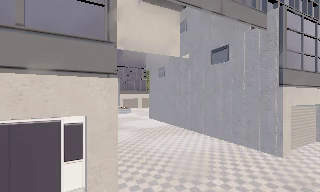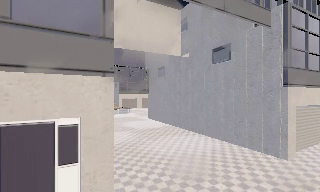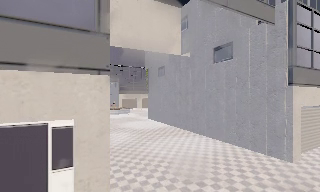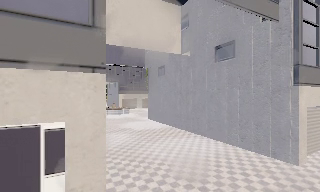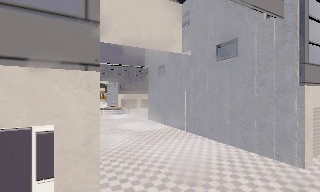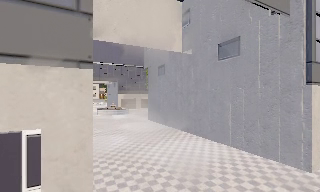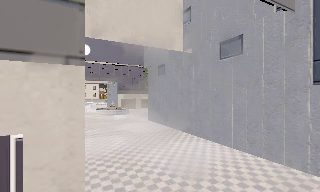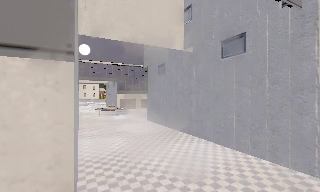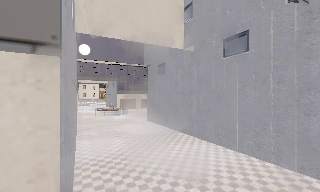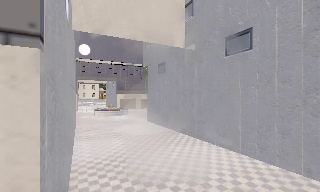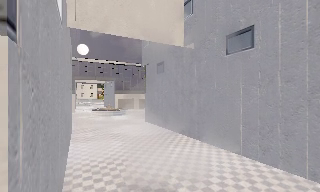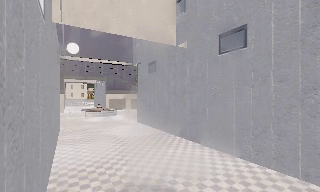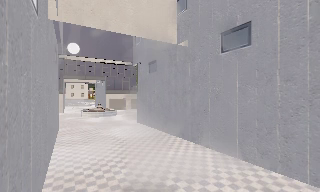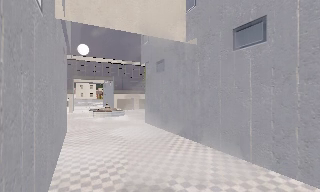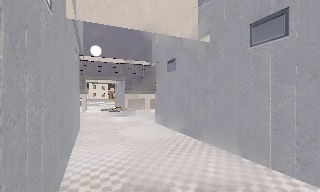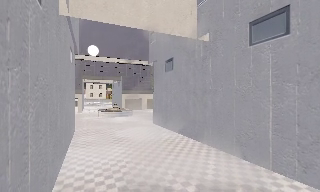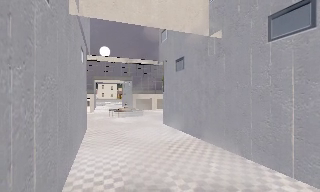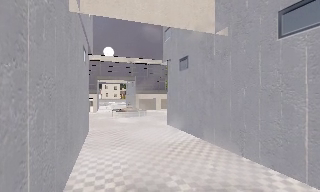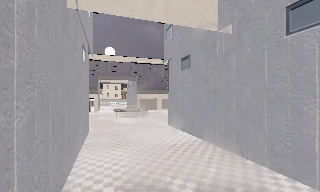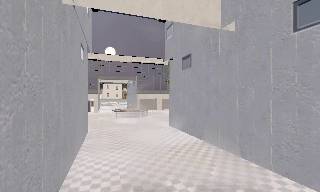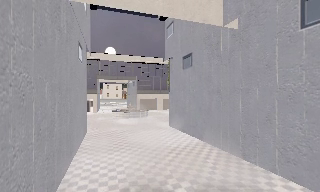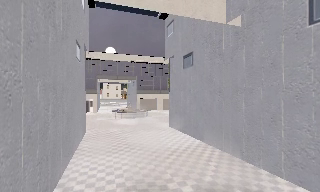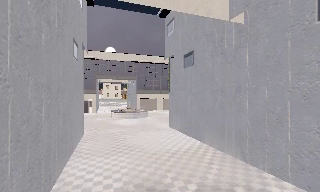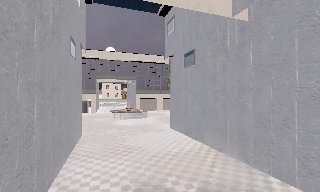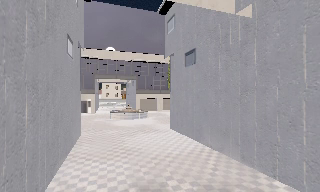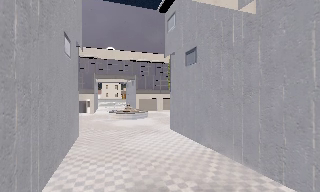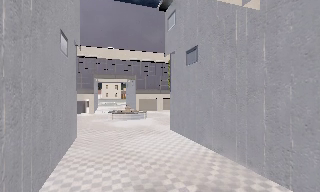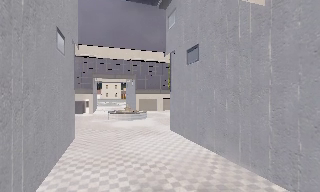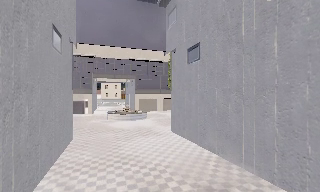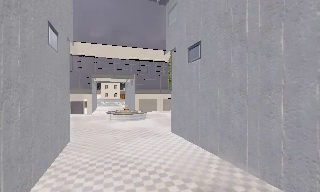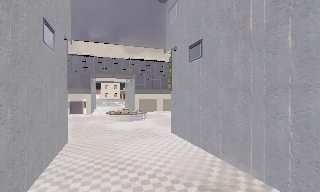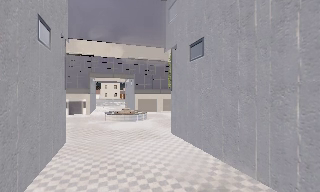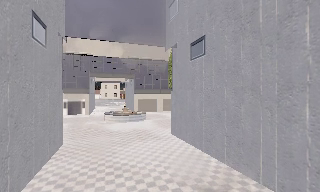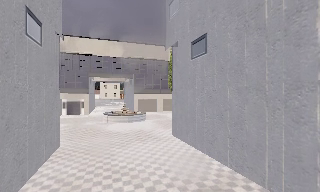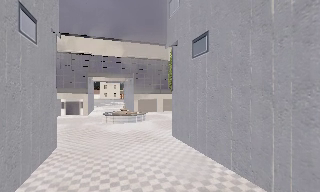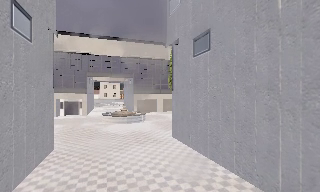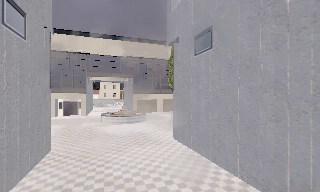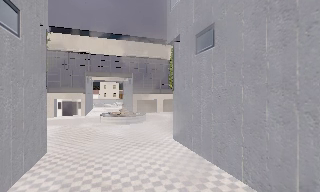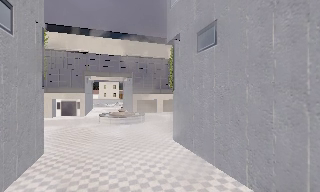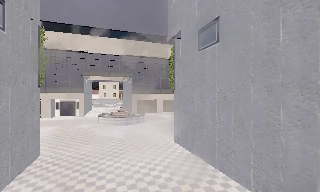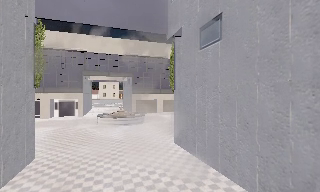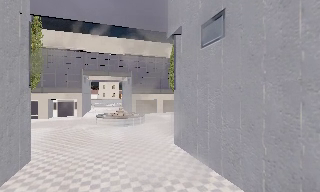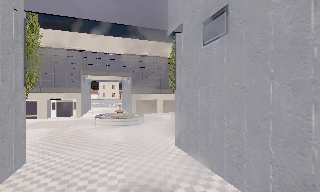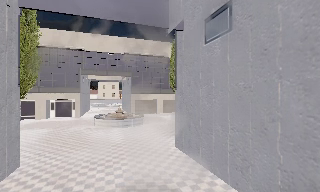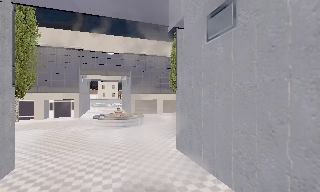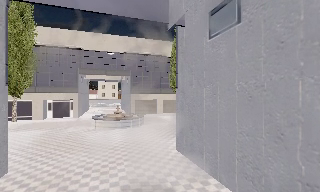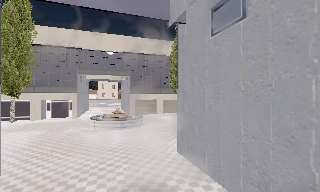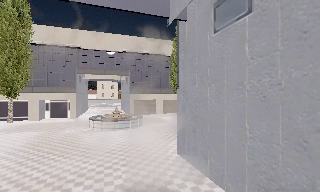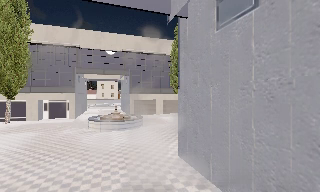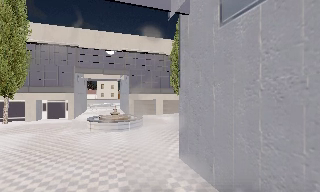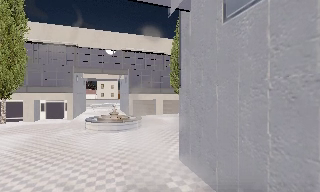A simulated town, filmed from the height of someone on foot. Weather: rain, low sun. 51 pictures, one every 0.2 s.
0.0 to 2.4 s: The camera travels forward, about 3 m, so what stands in front looms larger.
2.4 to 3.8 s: The camera swings to its left by about 10 degrees, and the scene slides to the right. It travels forward, about 1.5 m, so what stands in front looms larger.
3.8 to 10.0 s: The camera travels forward, about 7 m, so what stands in front looms larger.
The film runs forward here.
